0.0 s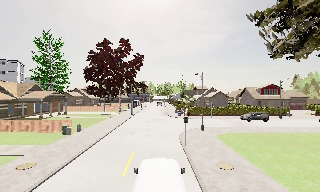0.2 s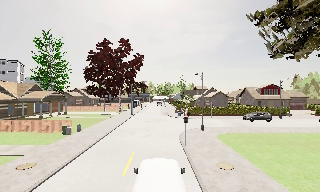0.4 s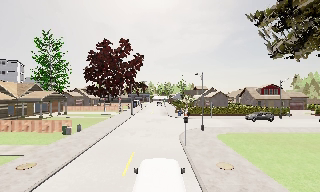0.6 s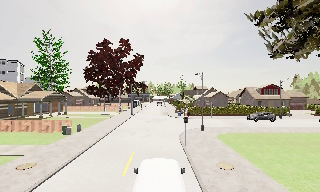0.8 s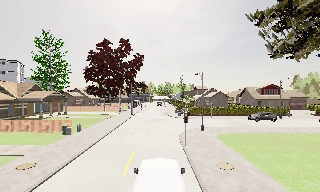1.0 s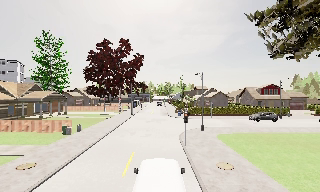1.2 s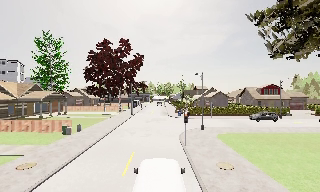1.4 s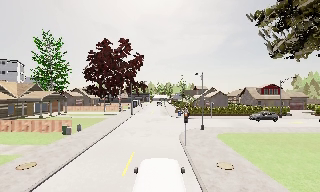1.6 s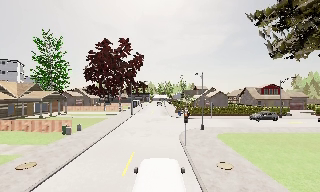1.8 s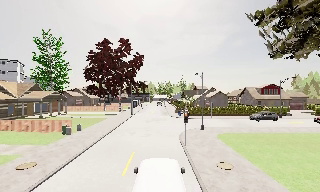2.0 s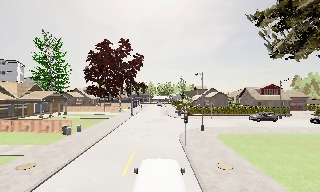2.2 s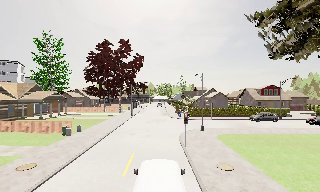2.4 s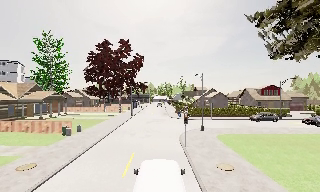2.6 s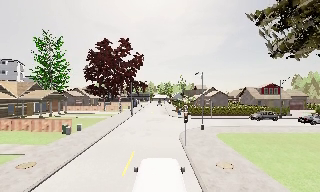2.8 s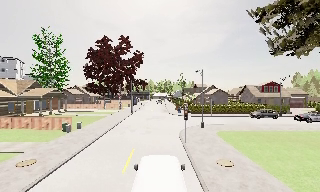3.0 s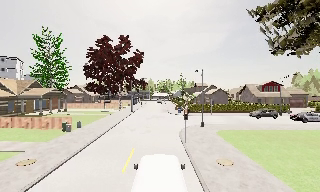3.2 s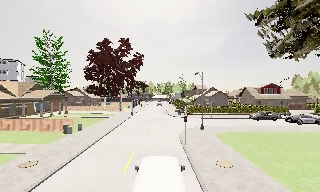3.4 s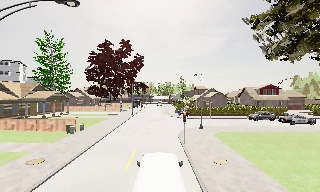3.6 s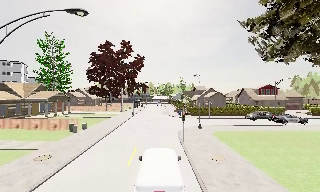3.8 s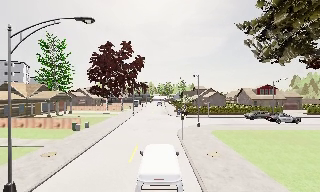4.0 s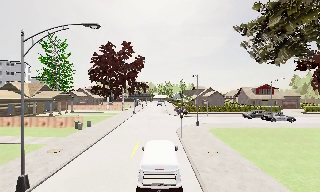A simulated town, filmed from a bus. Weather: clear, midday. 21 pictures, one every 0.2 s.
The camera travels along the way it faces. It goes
backward.
0.0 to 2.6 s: The camera keeps its place and its aim.
2.6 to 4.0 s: The camera travels backward, about 2.5 m, so what stands in front gets smaller. It gains speed.
The film runs backward here.
